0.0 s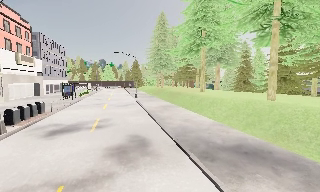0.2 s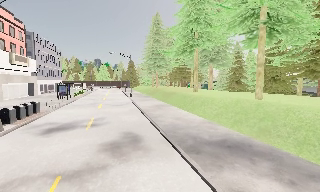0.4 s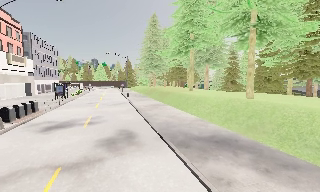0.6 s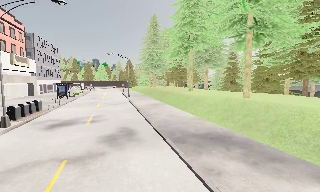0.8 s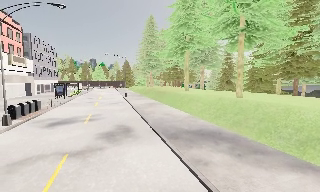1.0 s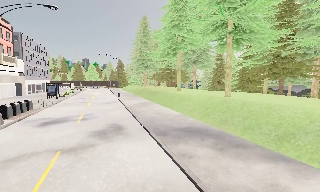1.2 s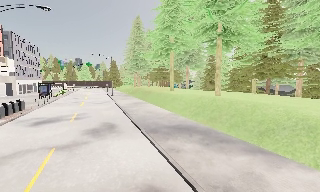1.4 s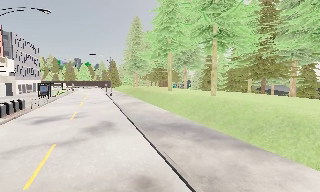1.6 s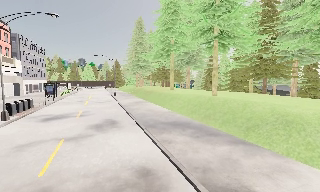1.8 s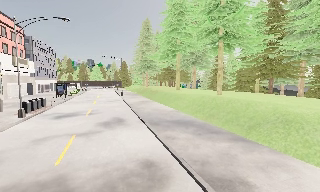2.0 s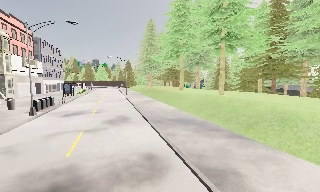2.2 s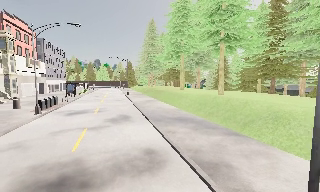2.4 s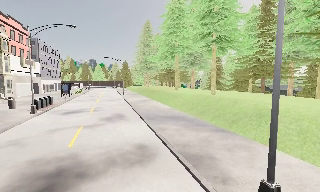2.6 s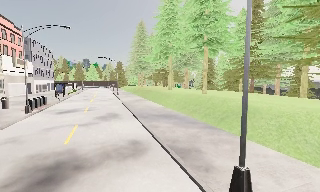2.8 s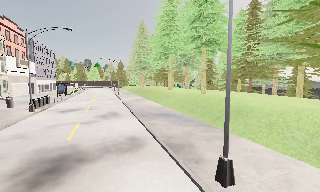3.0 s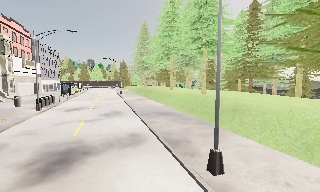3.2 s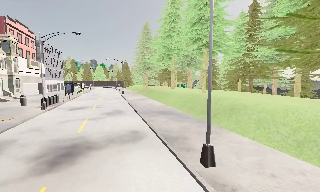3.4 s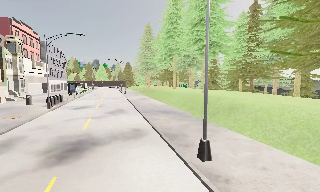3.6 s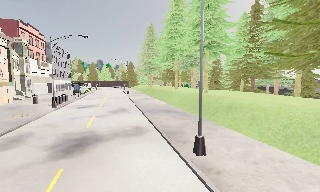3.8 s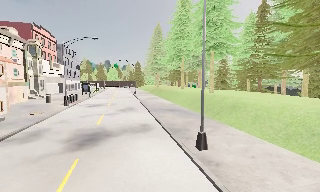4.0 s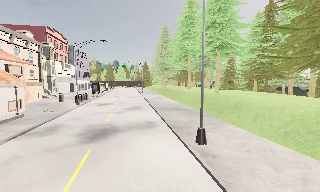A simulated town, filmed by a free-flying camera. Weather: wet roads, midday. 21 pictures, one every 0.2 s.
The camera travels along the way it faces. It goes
backward.
0.0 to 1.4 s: The camera travels backward and to its right, about 3.5 m, so what stands in front gets smaller.
1.4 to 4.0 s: The camera pans to its left, which is counterclockwise from overhead, by about 10 degrees. It travels backward, about 7 m, so what stands in front gets smaller.
The film runs backward here.
